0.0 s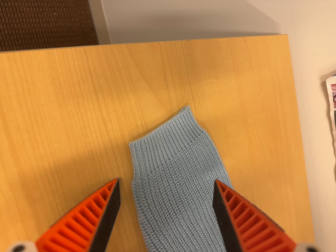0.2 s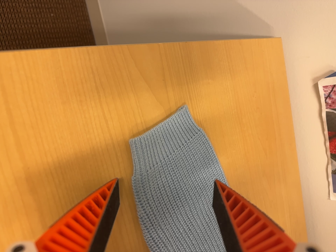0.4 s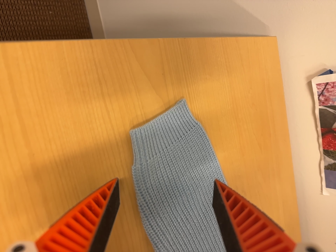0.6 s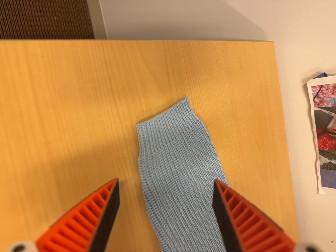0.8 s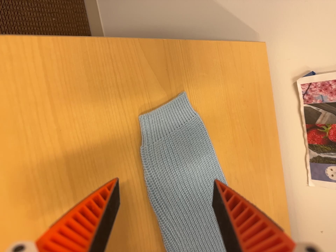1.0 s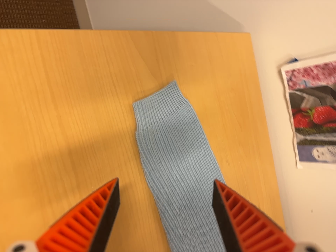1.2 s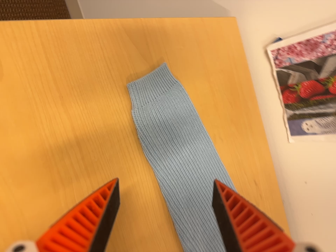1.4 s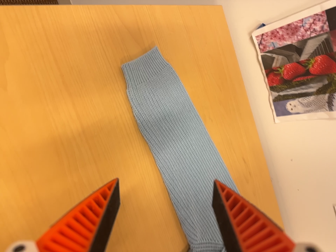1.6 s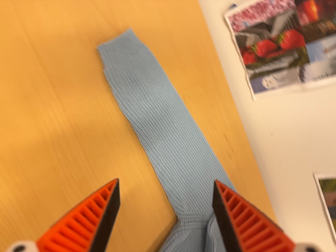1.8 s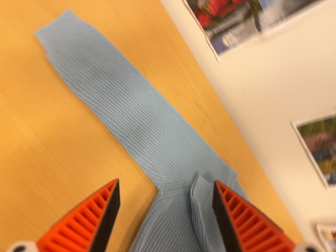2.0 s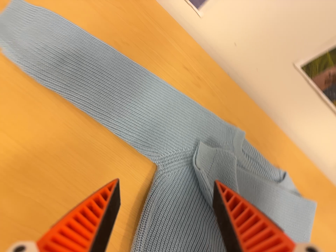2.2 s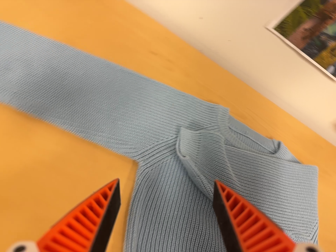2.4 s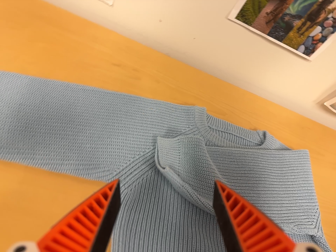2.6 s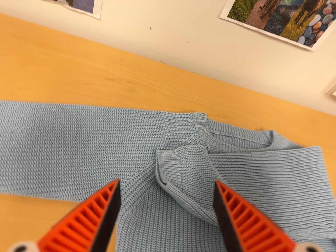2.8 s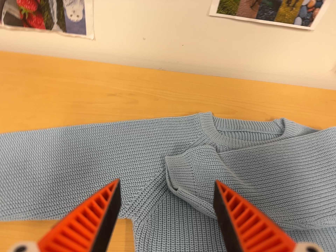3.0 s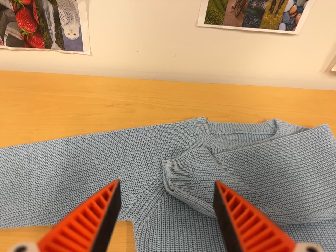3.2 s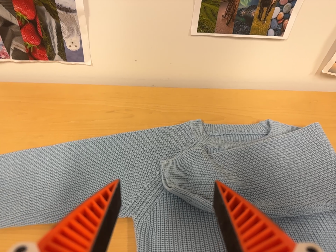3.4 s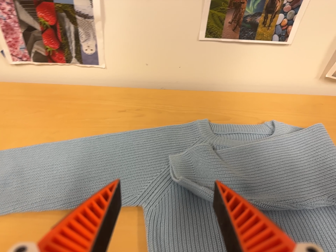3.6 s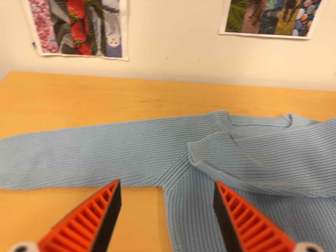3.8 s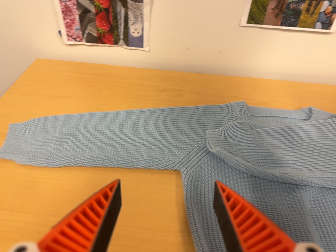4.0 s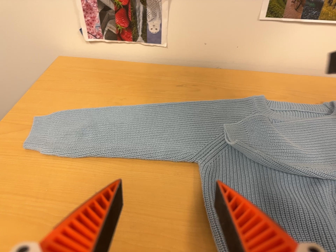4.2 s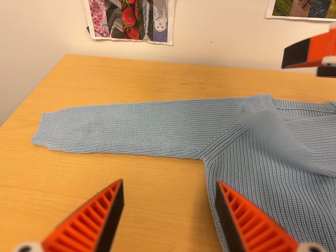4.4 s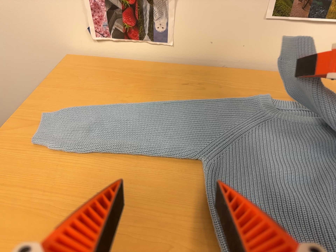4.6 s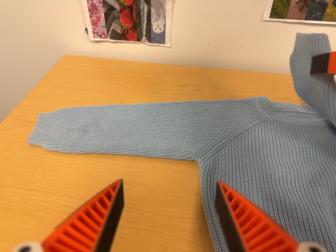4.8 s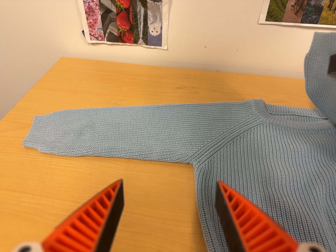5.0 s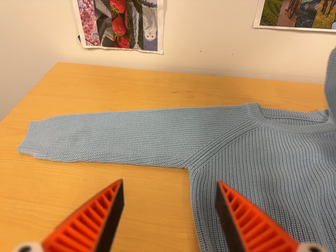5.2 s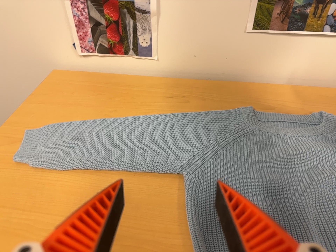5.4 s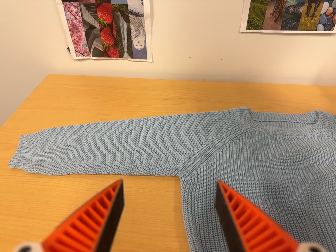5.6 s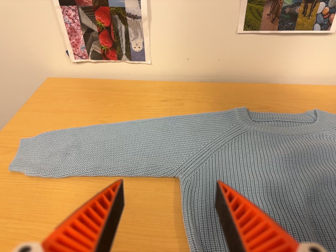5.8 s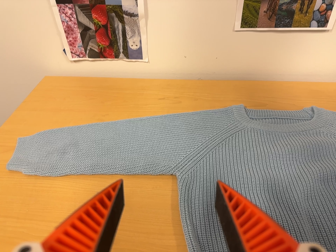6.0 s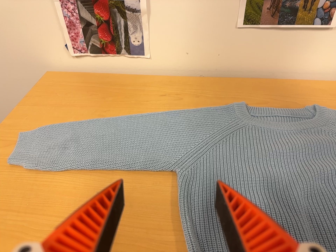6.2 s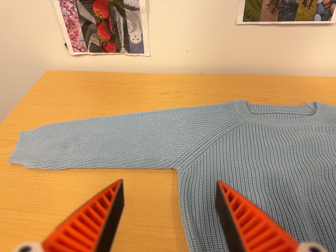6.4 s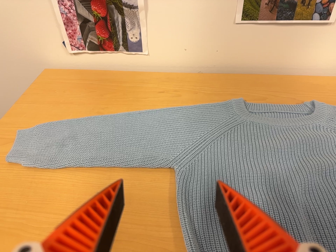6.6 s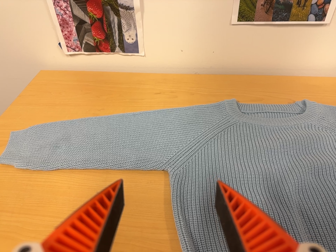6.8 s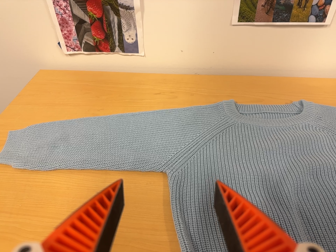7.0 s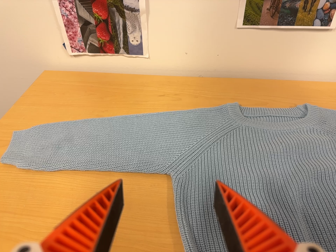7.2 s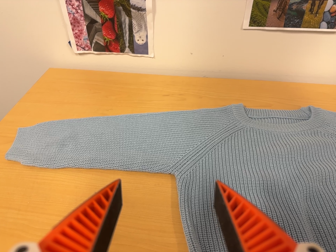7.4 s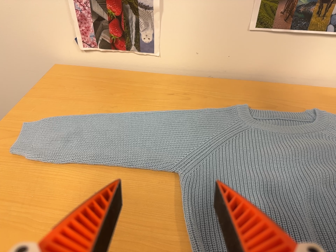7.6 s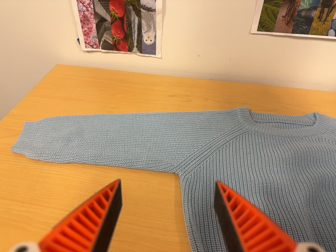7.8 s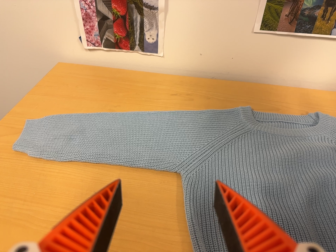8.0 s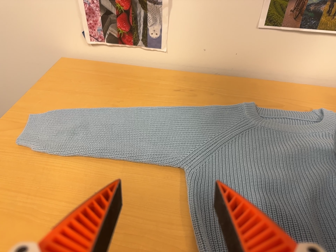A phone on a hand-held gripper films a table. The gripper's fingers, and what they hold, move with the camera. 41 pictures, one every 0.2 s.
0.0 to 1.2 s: The camera travels backward and toward the bottom of its view, about 14 cm, so what stands in front gets smaller.
1.2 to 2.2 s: The camera travels to its right and toward the bottom of its view, about 20 cm, so close, fixed things drift to the left. Its aim tips toward the bottom of its view by about 10 degrees, and the scene shifts upward. It rolls about its line of sight by about 45 degrees, and the scene rotates counterclockwise.
2.2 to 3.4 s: The camera travels to its right, about 10 cm. Its aim tips toward the top of its view by about 10 degrees, and the scene shifts downward. It rolls about its line of sight by about 30 degrees, and the scene rotates counterclockwise.
3.4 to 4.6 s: The camera swings to its left by about 10 degrees, and the scene slides to the right. It travels toward the bottom of its view, about 7 cm, so close, fixed things drift upward.
4.6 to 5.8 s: The camera shifts only a little, or ends up much as it began.
5.8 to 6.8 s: The camera keeps its place and its aim.
6.8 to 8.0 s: The camera shifts only a little, or ends up much as it began.
The film runs backward here.
